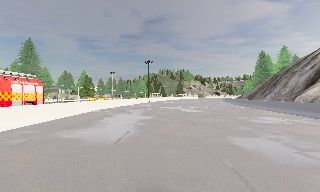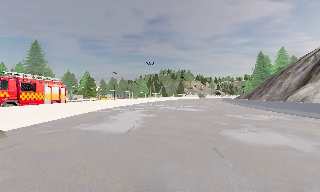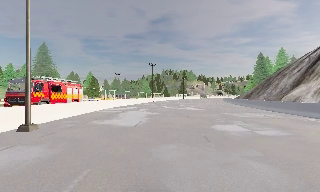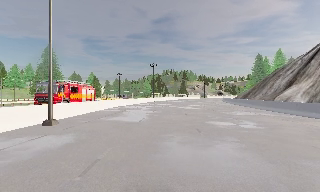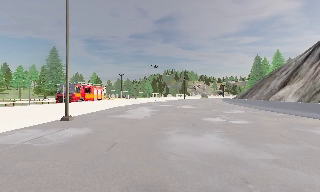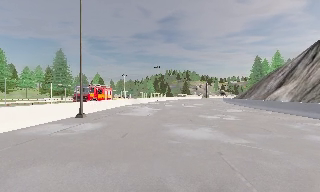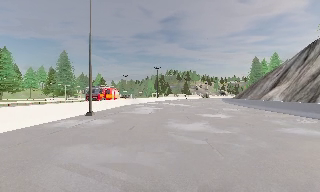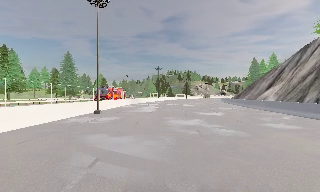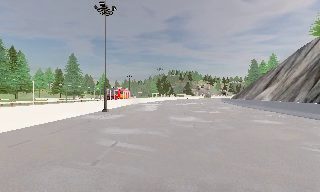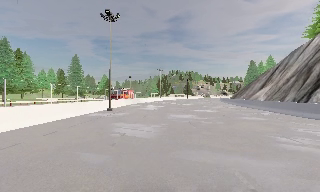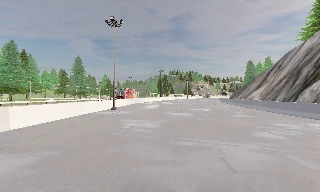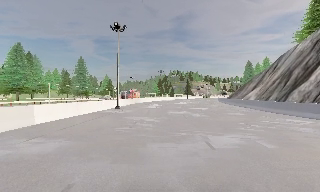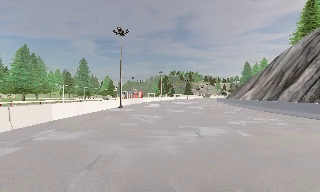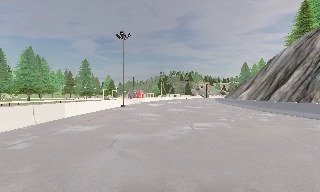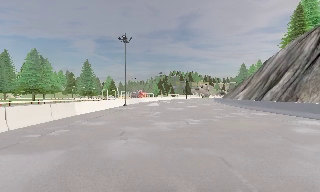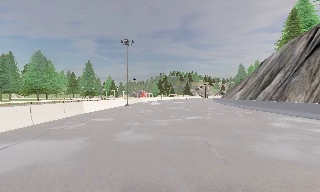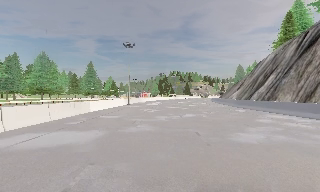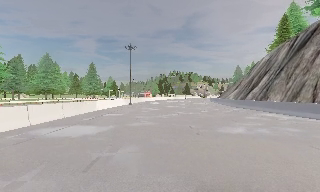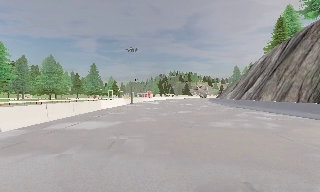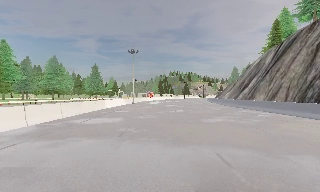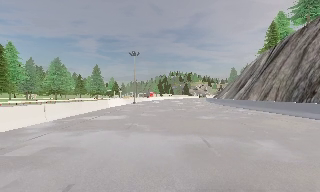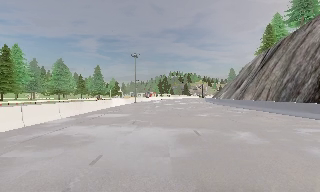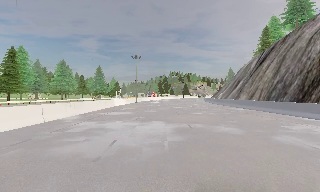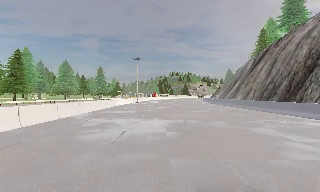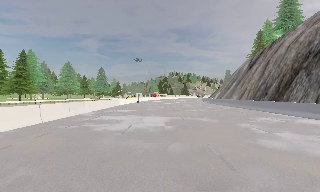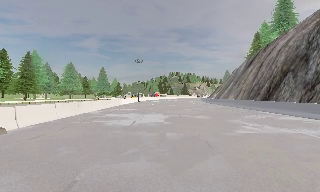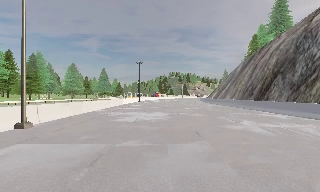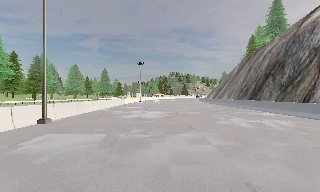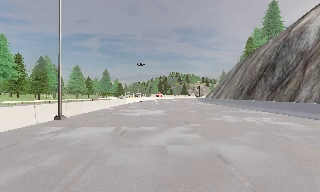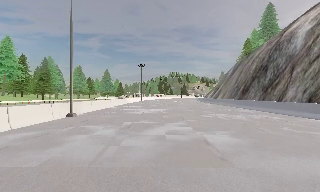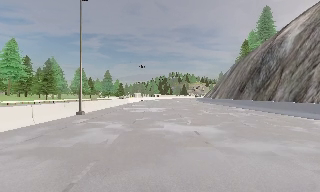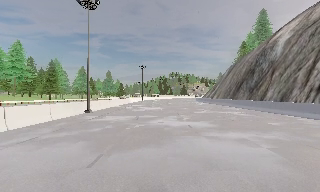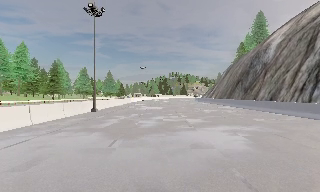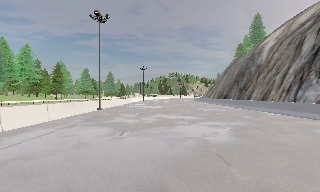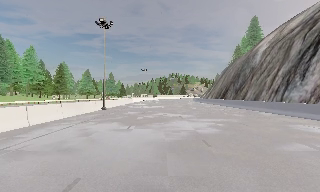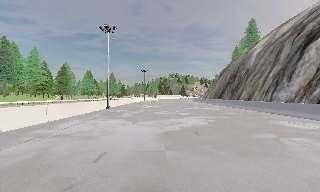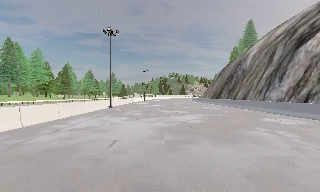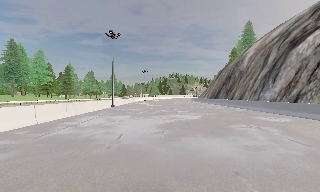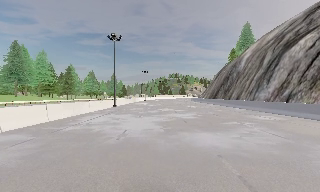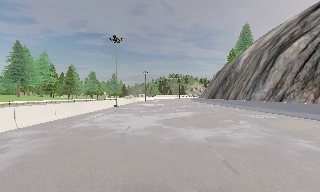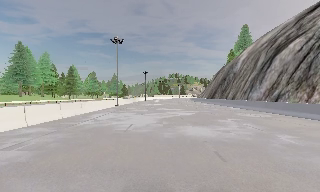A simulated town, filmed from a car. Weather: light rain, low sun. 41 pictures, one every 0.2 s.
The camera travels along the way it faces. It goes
backward.
0.0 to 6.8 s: The camera travels backward, about 55 m, so what stands in front gets smaller.
6.8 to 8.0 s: The camera travels backward, about 7 m, so what stands in front gets smaller. It loses speed.
The film runs backward here.
